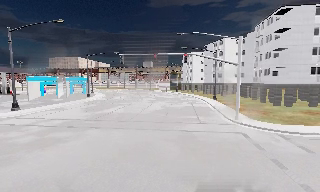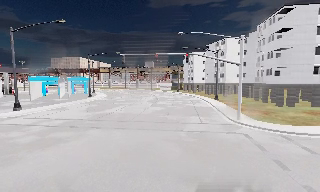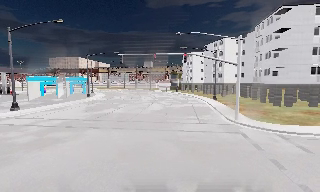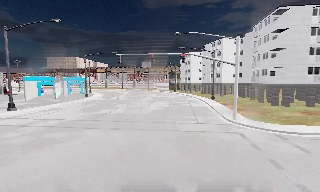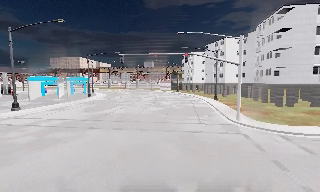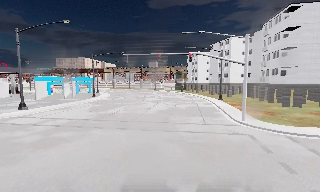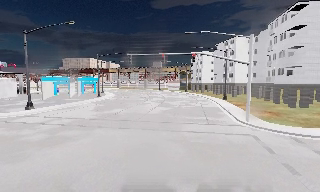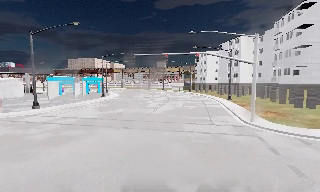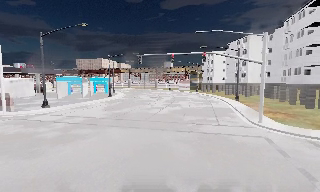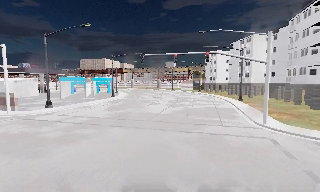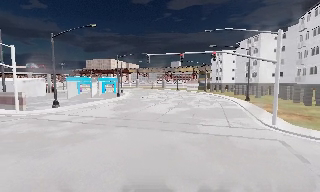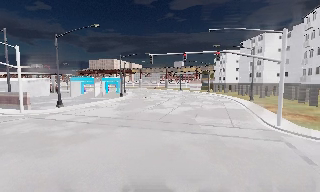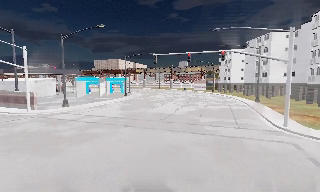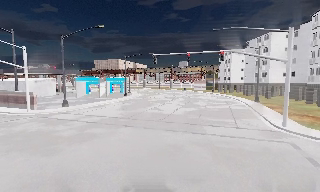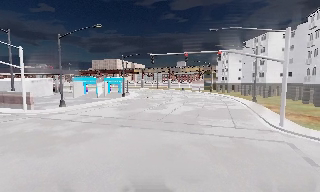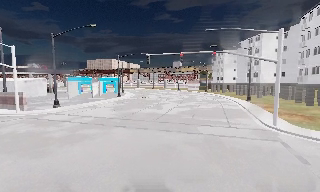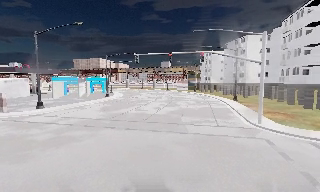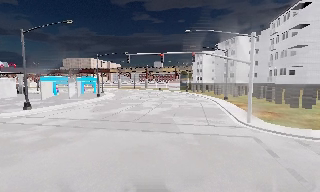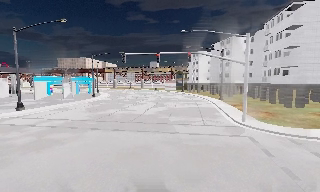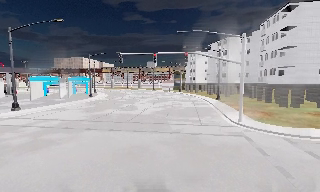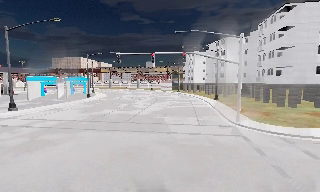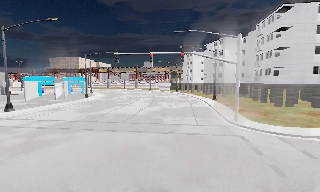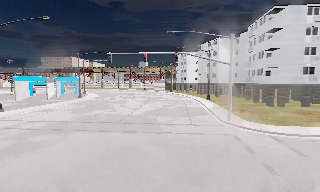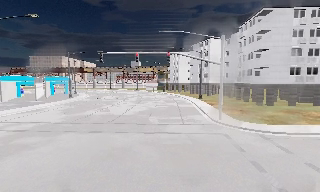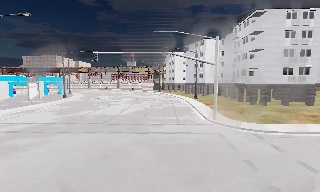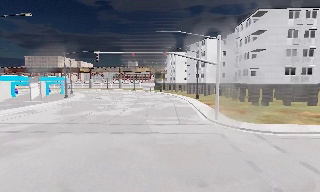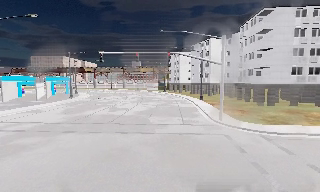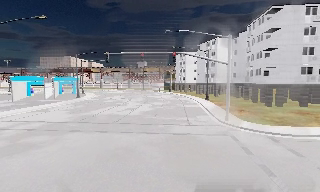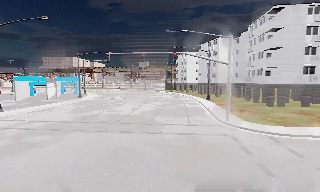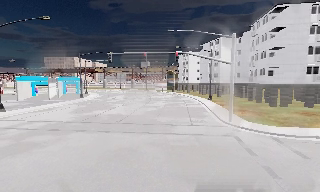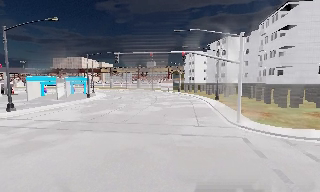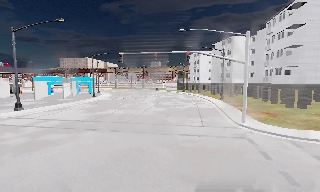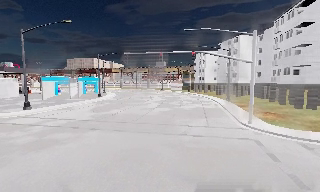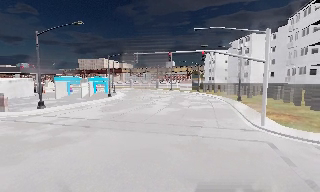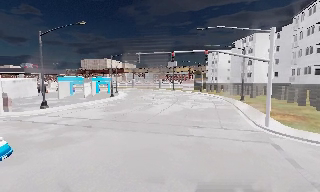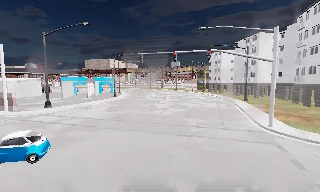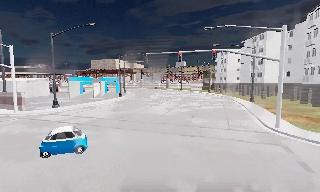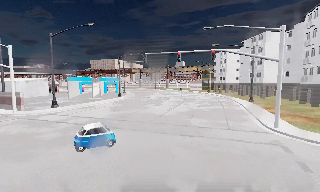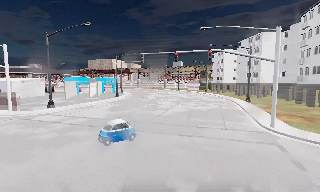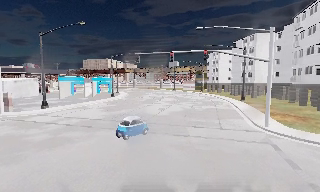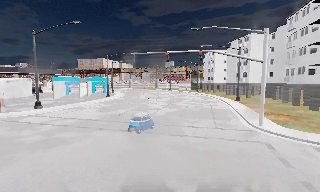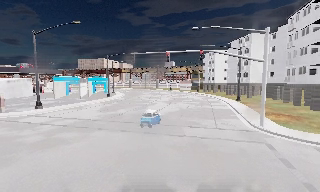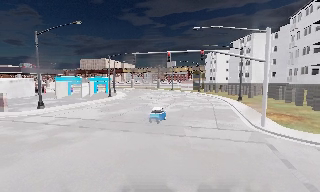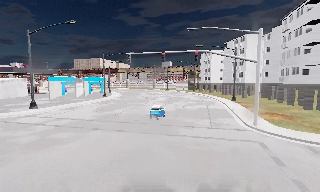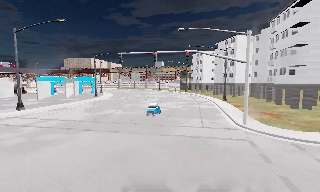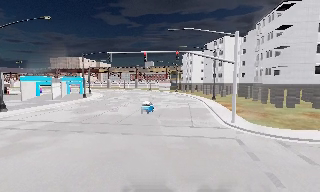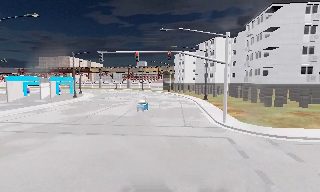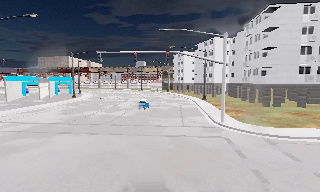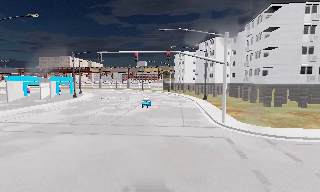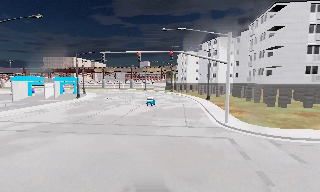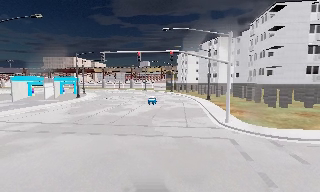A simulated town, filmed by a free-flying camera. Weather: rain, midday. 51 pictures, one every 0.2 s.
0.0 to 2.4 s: The scene slides to the right, as the camera pans about 10 degrees to its left.
2.4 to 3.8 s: The scene slides to the left, as the camera pans about 10 degrees to its right.
3.8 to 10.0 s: The camera travels to its right and forward, about 1 m, so close, fixed things drift to the left.
The film runs forward here.
